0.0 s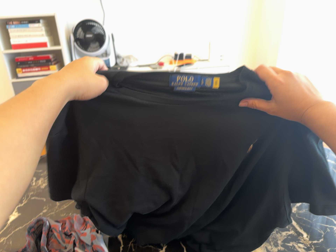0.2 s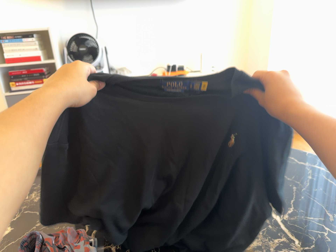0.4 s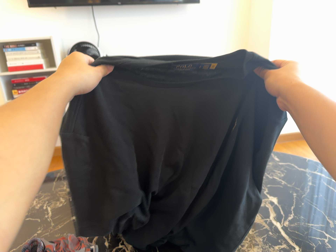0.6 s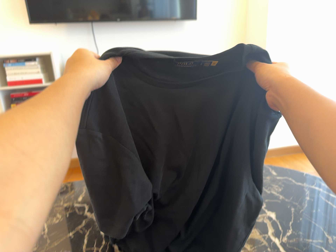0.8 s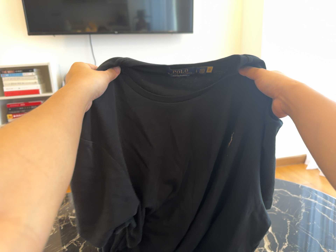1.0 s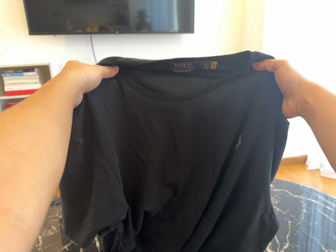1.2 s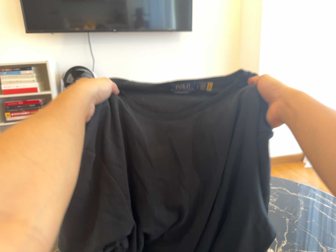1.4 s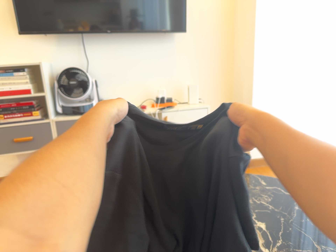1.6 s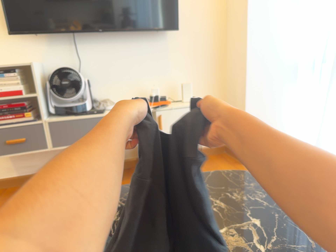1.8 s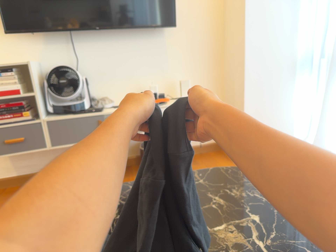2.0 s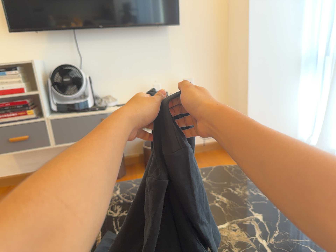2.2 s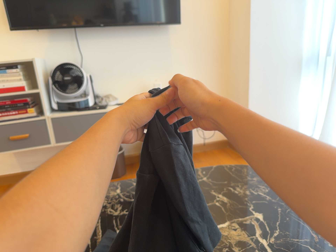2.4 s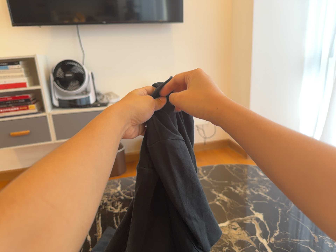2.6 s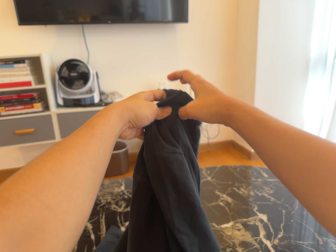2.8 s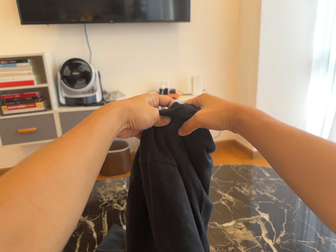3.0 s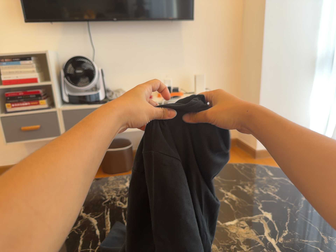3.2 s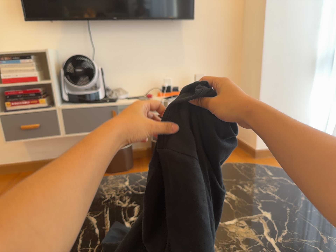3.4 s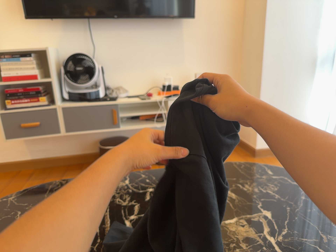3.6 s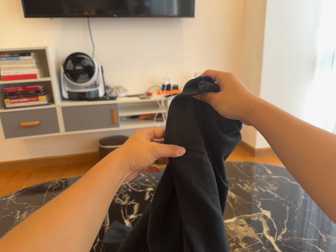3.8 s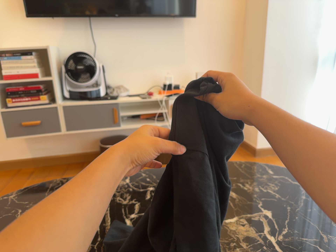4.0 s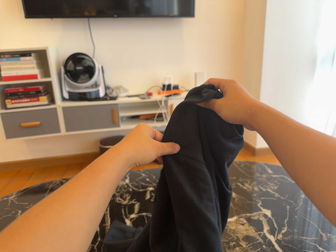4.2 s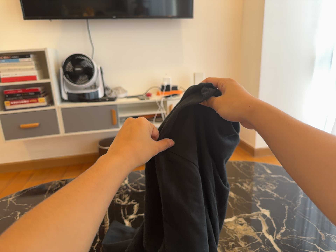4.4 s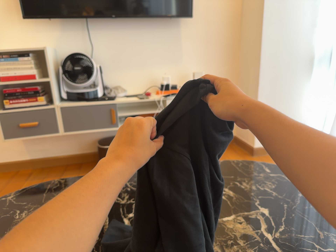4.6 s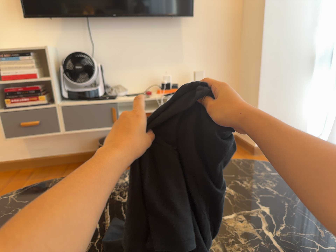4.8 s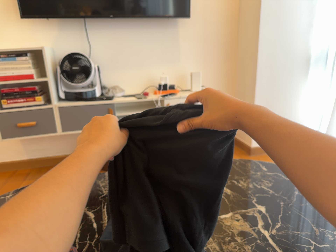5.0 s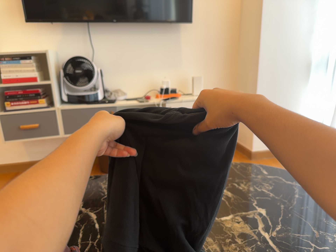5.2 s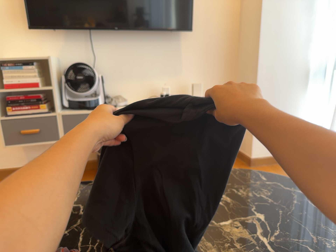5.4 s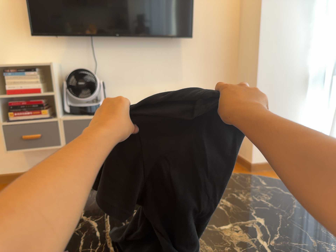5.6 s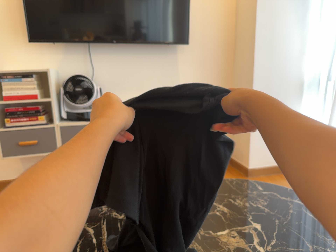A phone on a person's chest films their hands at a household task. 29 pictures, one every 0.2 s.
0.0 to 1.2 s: The camera's aim tips toward the top of its view by about 10 degrees, and the scene shifts downward.
1.2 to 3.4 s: The camera shifts only a little, or ends up much as it began.
3.4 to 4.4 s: The camera keeps its place and its aim.
4.4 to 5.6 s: The camera travels backward, about 5 cm, so what stands in front gets smaller.
The film runs forward here.
